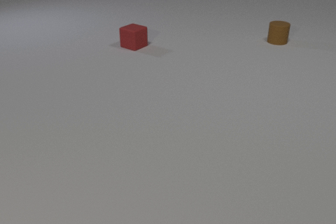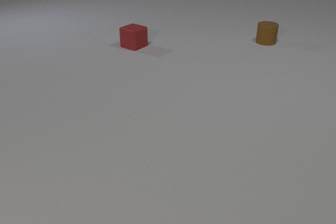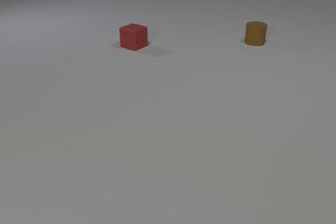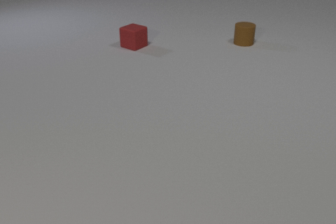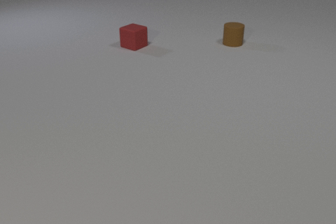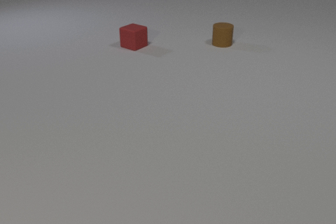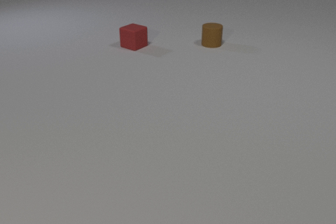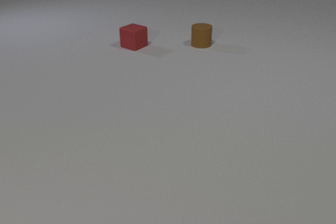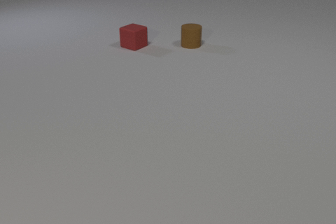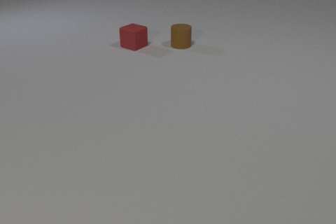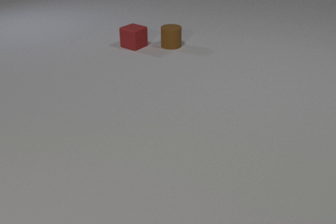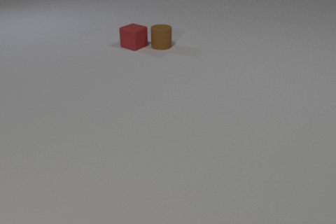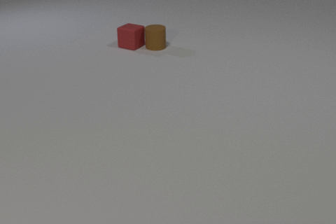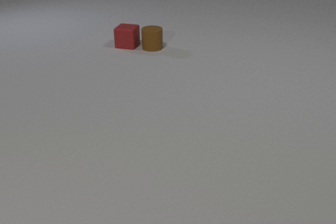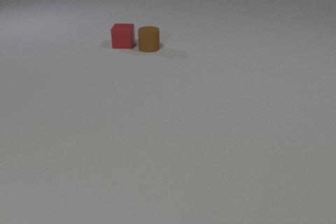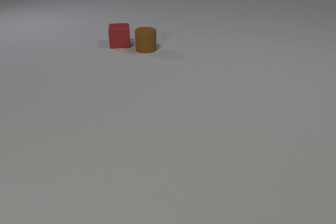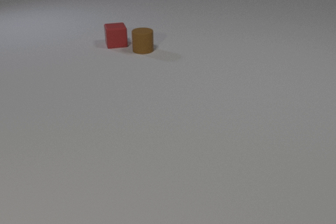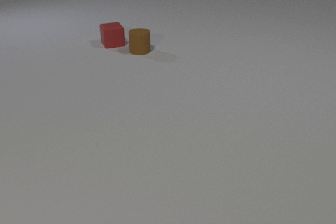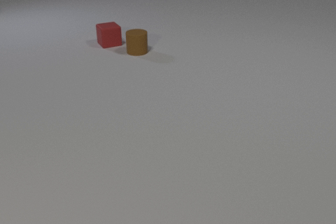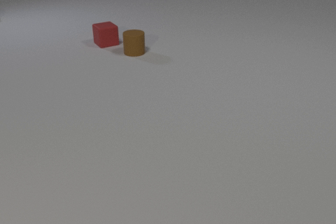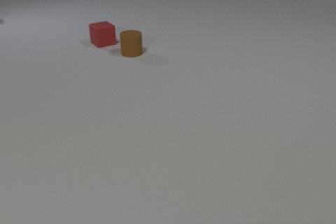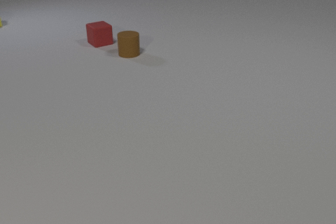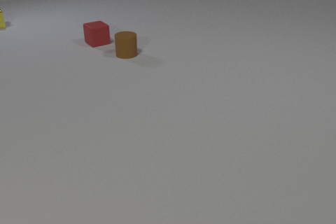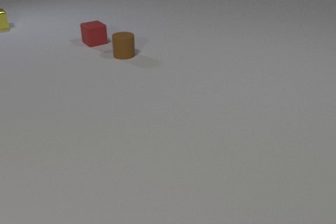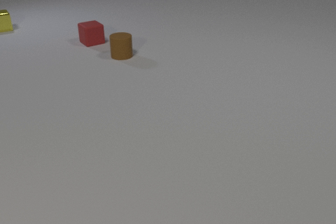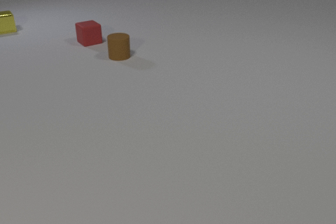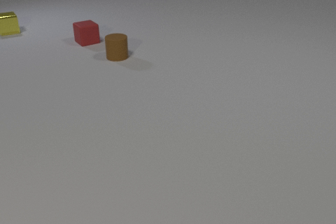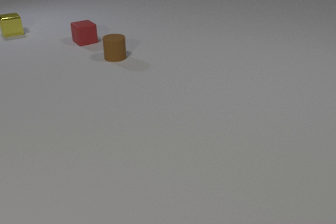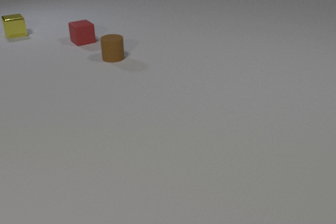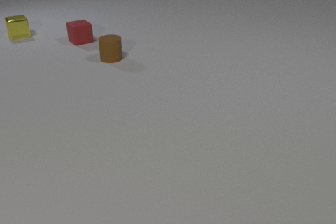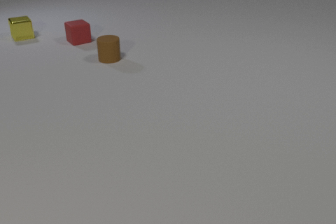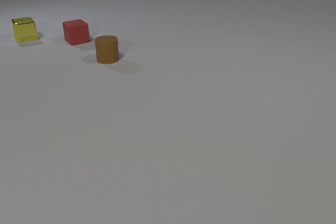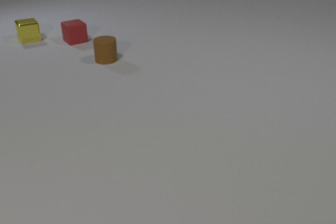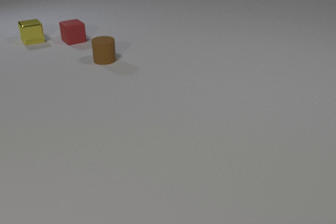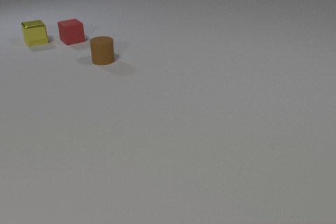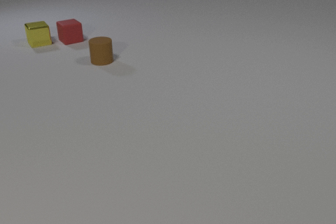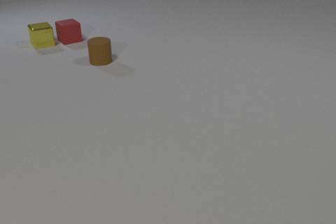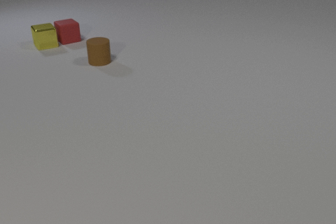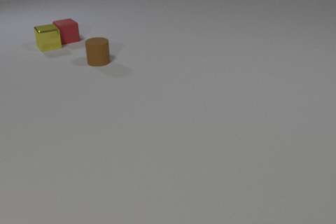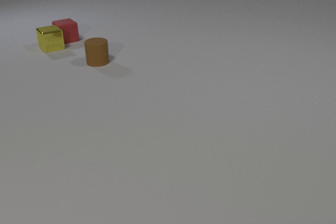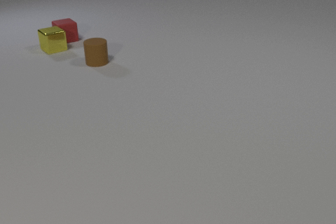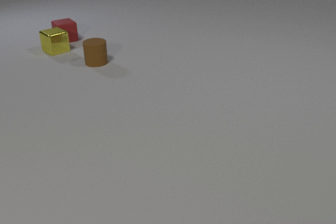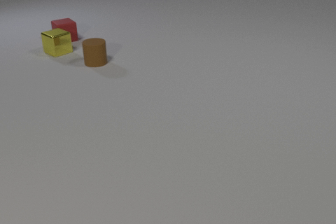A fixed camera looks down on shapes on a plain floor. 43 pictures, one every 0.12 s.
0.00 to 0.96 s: The brown rubber cylinder slides to the left.
0.96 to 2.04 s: The brown rubber cylinder slides to the left. The red rubber cube slides to the left, spins counterclockwise seen from above by about 60 degrees, its near face sliding to the right. The brown rubber cylinder and the red rubber cube collide.
2.04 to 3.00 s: The brown rubber cylinder slides to the left and toward the camera. The red rubber cube slides to the left and away from the camera. The yellow metal cube comes in at the left edge, slides toward the camera and to the right.
3.00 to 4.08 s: The brown rubber cylinder slides to the left and toward the camera. The red rubber cube slides to the left and away from the camera. The yellow metal cube slides toward the camera and to the right.
4.08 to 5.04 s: The brown rubber cylinder slides to the left. The red rubber cube slides to the left and away from the camera. The yellow metal cube slides toward the camera and to the right. The red rubber cube and the yellow metal cube collide.
How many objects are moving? 3.
What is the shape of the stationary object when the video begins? cube.
What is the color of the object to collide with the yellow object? red.
